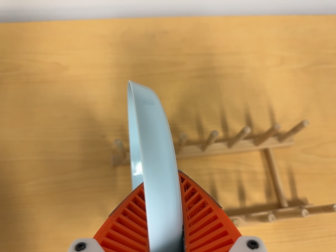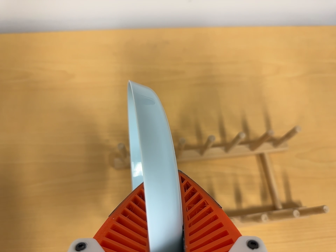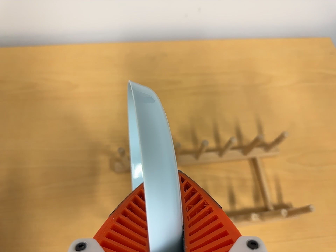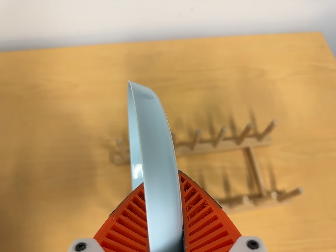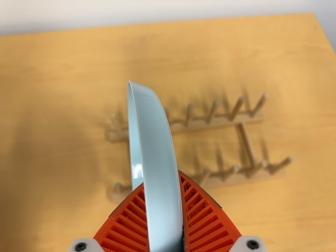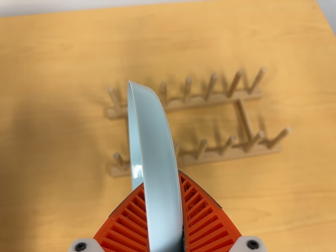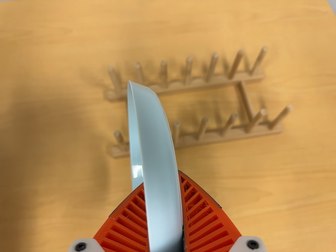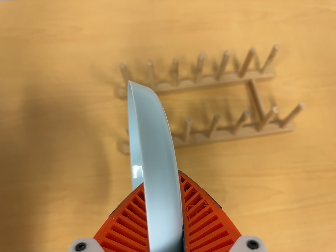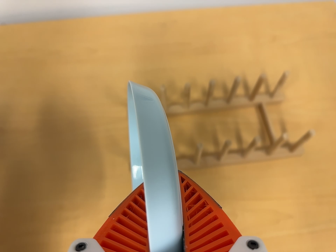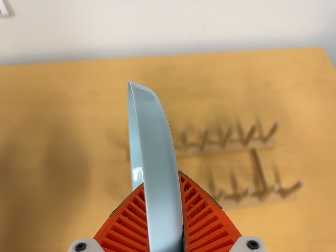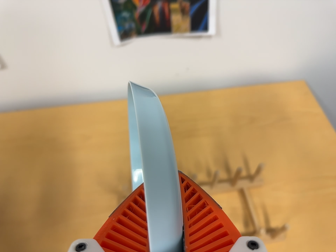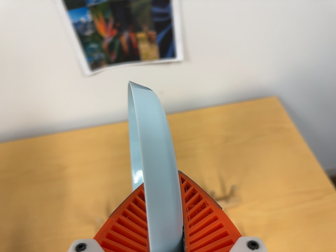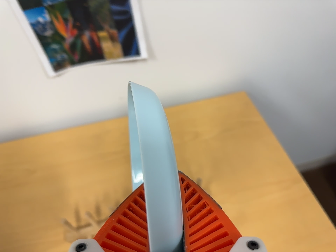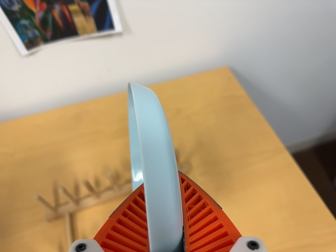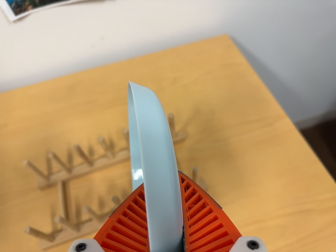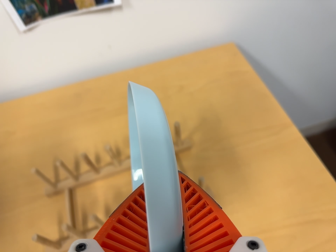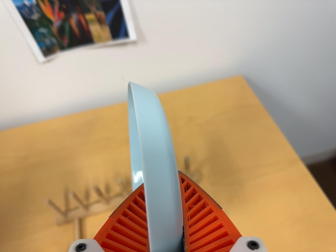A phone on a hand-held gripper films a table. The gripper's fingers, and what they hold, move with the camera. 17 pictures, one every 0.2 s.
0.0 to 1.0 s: The camera travels toward the bottom of its view and backward, about 12 cm, so close, fixed things drift upward.
1.0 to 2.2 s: The camera travels toward the top of its view and backward, about 12 cm, so close, fixed things drift downward. Its aim tips toward the top of its view by about 15 degrees, and the scene shifts downward.
2.2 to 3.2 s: The camera travels to its right and toward the bottom of its view, about 10 cm, so close, fixed things drift to the left.
The film runs backward here.
